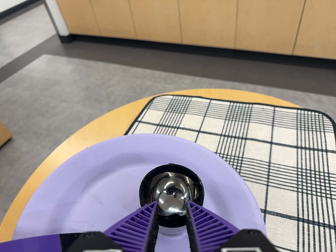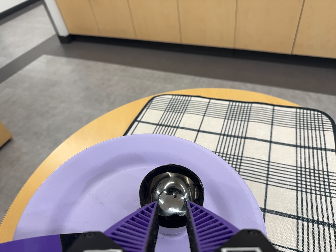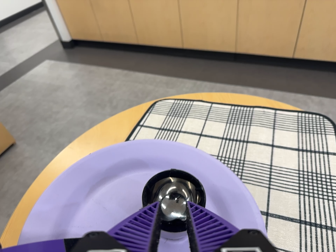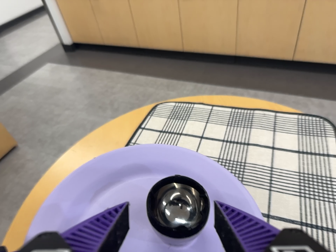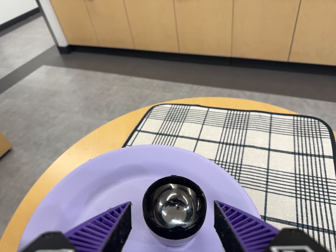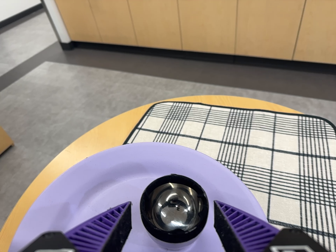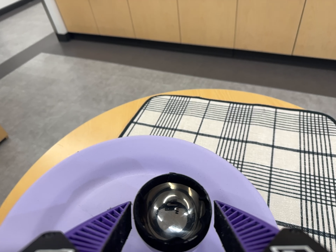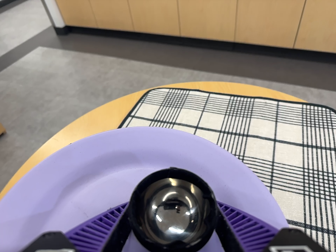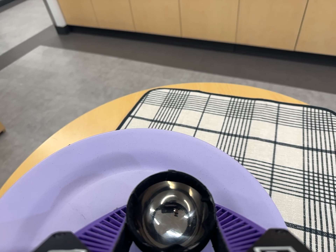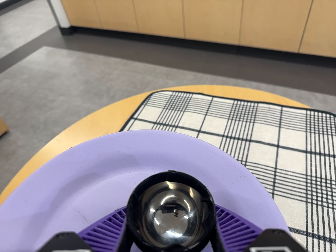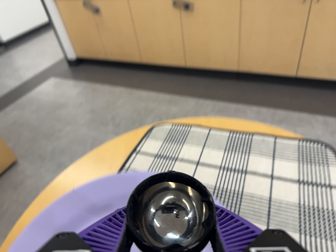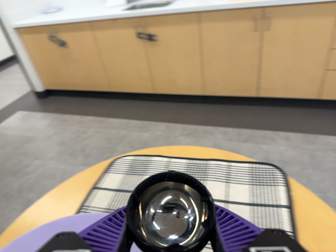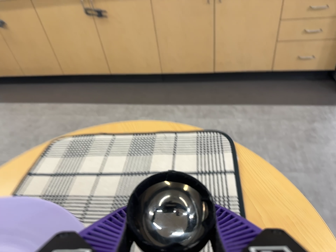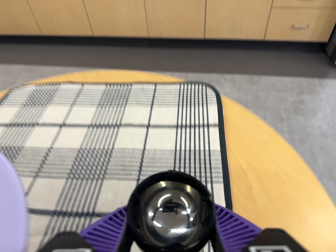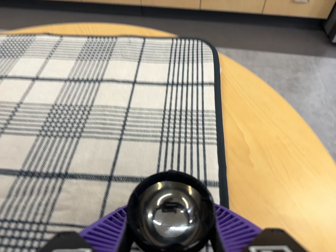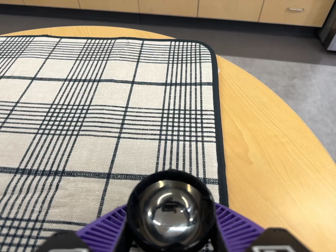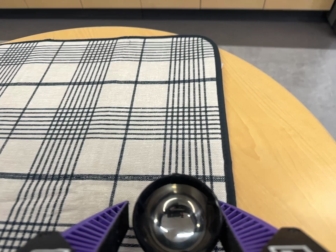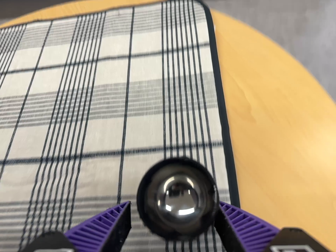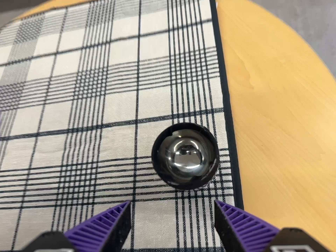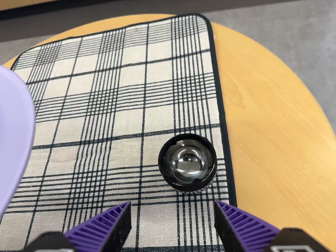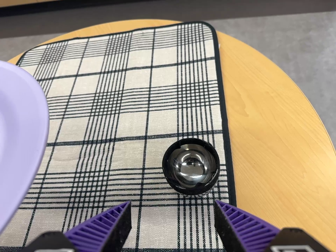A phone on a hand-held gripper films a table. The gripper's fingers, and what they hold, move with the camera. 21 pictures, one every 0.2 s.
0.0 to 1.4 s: The camera travels forward, about 4 cm, so what stands in front looms larger.
1.4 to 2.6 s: The camera pans to its right by about 15 degrees. It travels to its right and forward, about 16 cm, so close, fixed things drift to the left.
2.6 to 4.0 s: The camera travels toward the bottom of its view and backward, about 9 cm, so close, fixed things drift upward. Its aim tips toward the bottom of its view by about 10 degrees, and the scene shifts upward.
The film runs forward here.
